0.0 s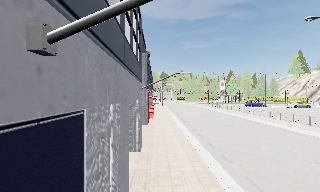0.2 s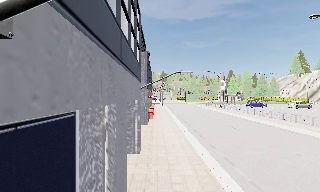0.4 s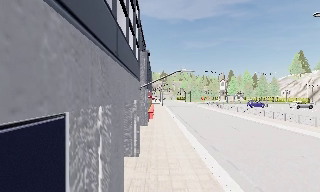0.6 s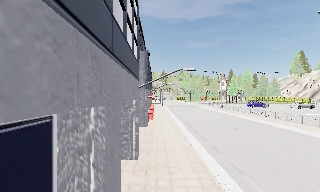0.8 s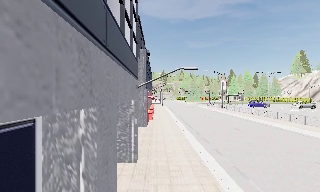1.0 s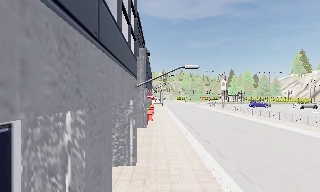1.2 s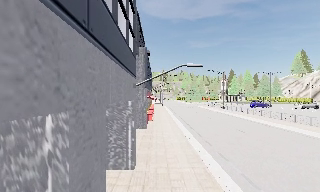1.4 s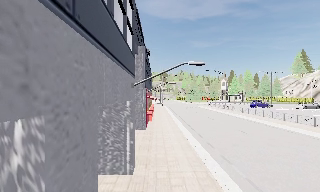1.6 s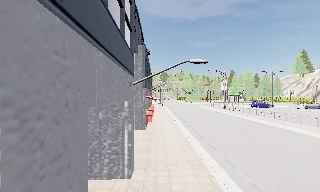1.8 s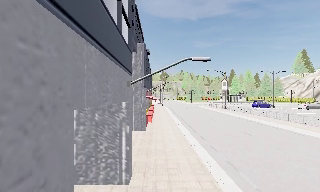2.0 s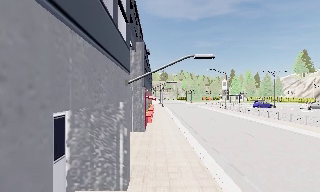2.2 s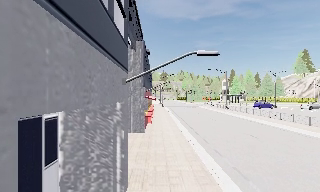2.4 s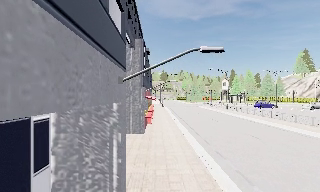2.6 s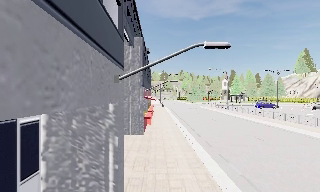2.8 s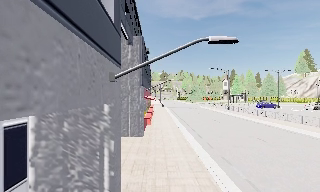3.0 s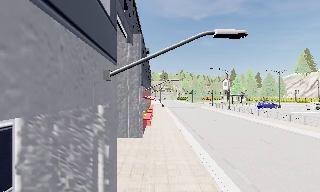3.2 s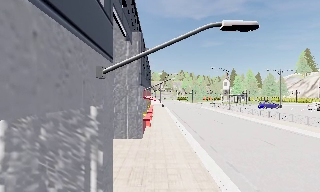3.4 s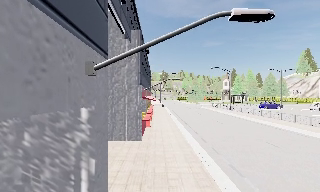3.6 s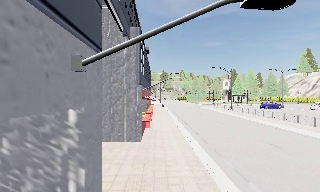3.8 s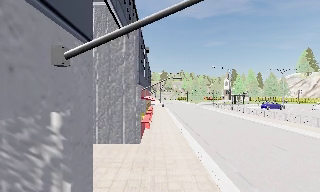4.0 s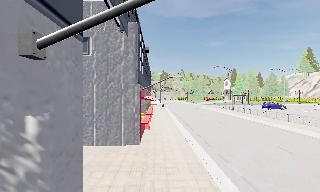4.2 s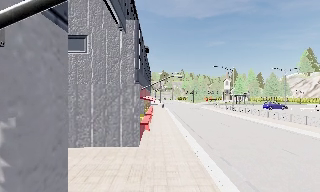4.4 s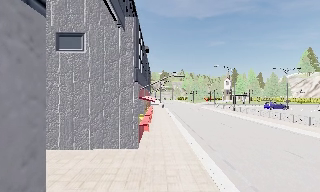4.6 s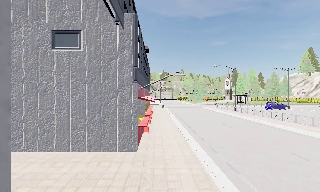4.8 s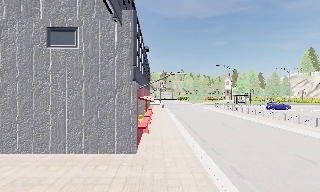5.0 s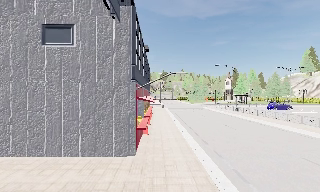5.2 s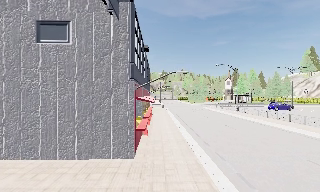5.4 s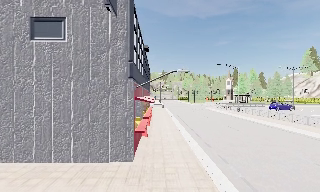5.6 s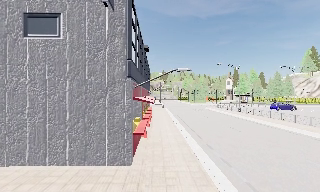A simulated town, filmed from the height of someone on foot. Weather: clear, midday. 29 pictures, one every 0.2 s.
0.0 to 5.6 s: The camera travels forward, about 8 m, so what stands in front looms larger.
The film runs forward here.
